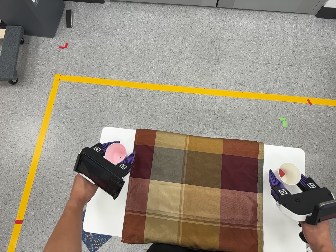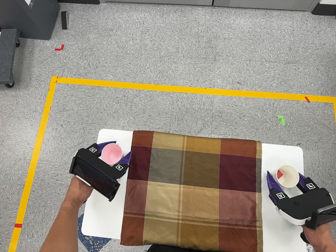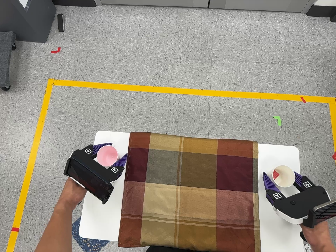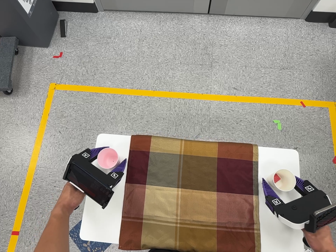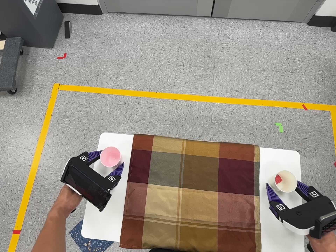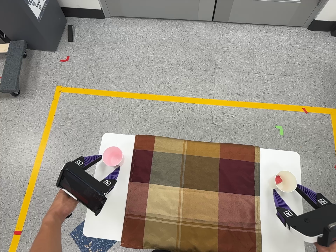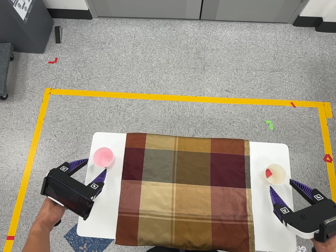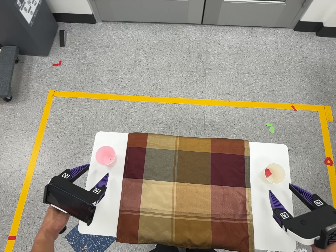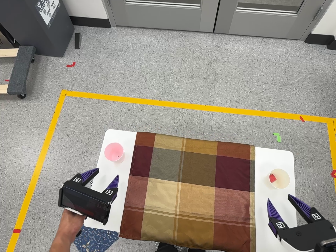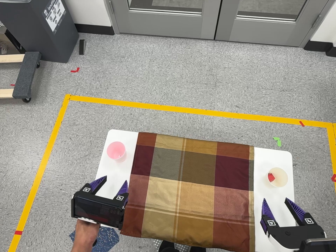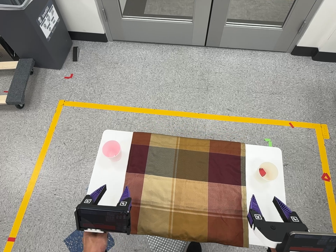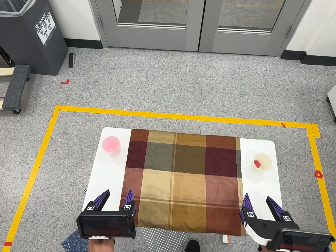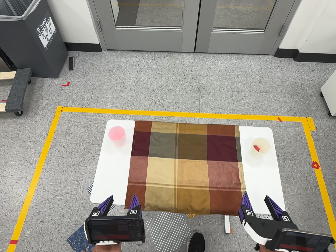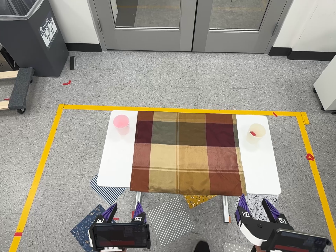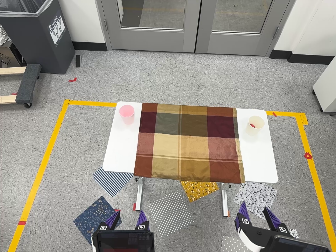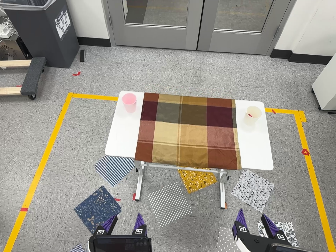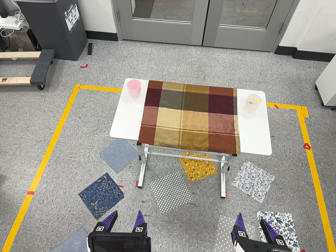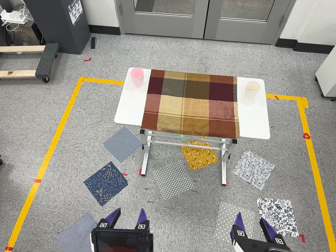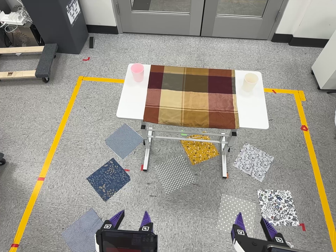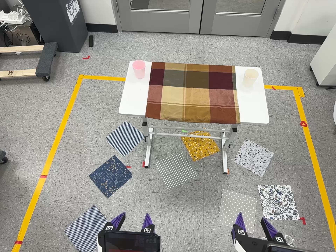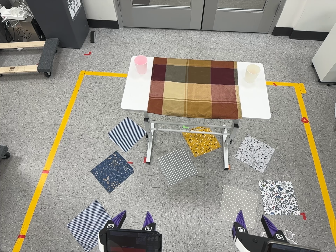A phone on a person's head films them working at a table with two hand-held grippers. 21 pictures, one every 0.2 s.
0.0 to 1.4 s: The camera travels toward the bottom of its view and backward, about 9 cm.
1.4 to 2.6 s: The camera travels toward the bottom of its view and backward, about 40 cm, so close, fixed things drift upward. Its aim tips toward the top of its view by about 10 degrees.
2.6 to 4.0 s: The camera travels toward the bottom of its view and backward, about 40 cm, so close, fixed things drift upward.
The film runs backward here.
